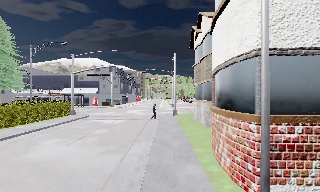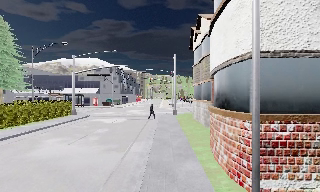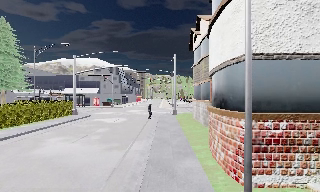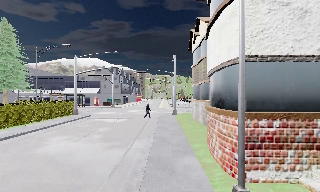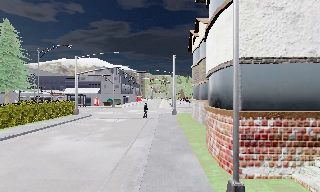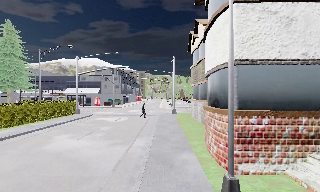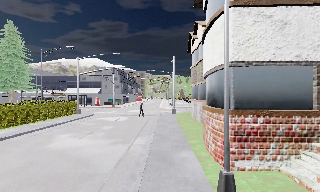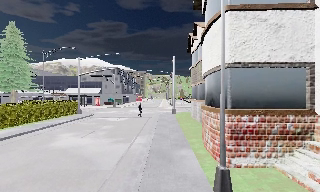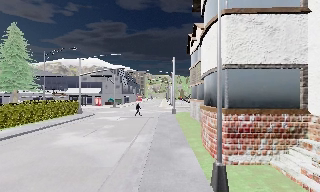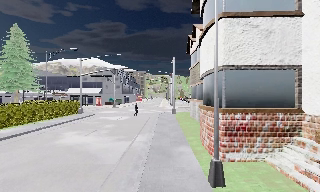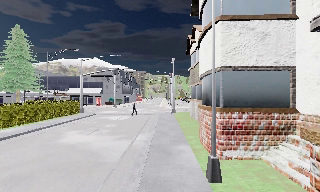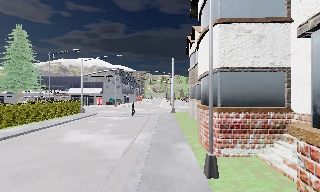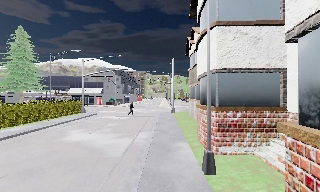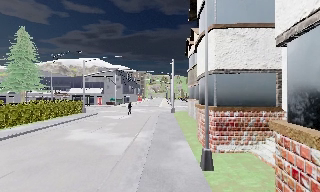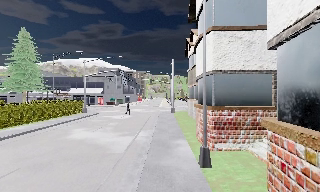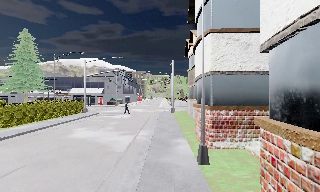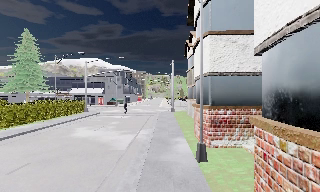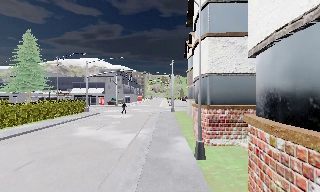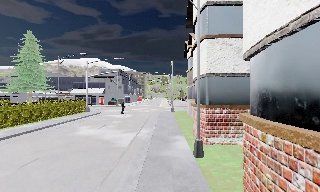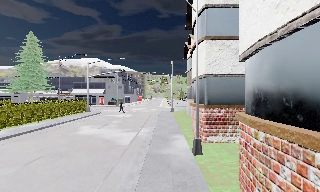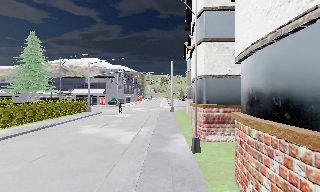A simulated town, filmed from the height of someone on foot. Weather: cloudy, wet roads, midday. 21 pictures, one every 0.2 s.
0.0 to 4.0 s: The camera travels backward, about 5 m, so what stands in front gets smaller.
The film runs backward here.
